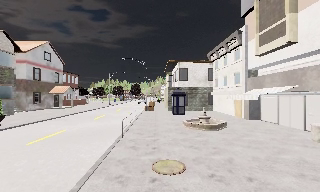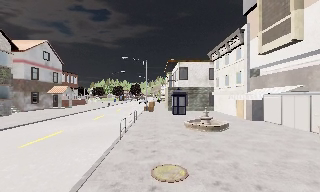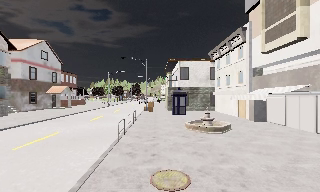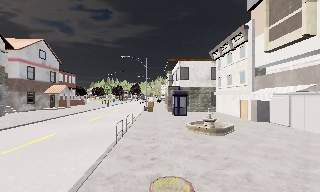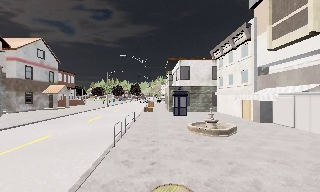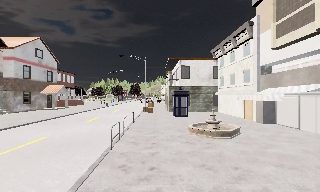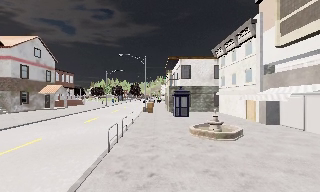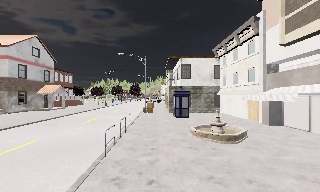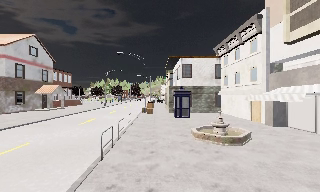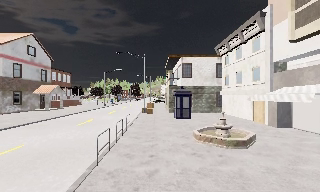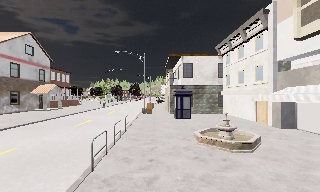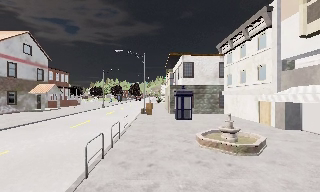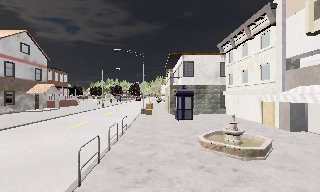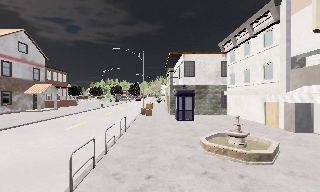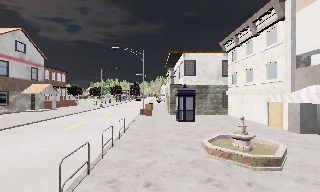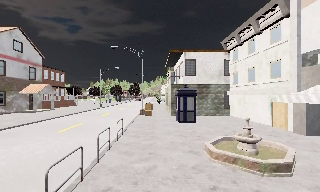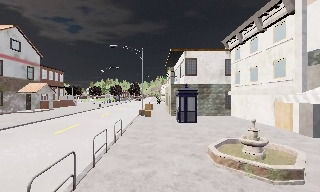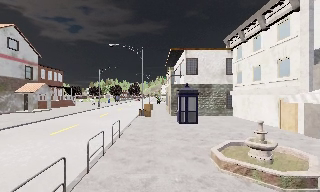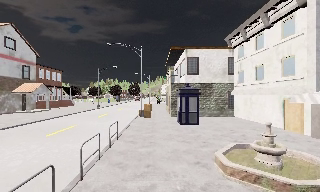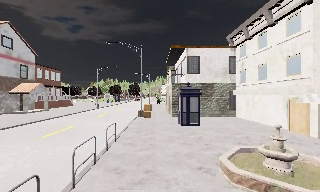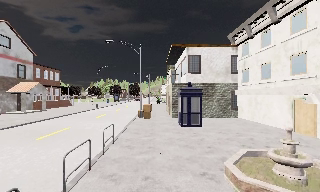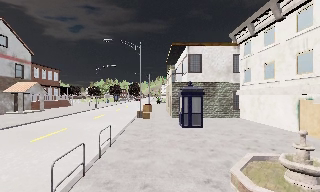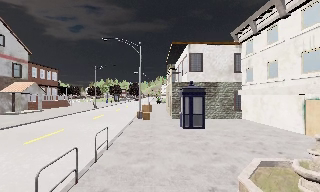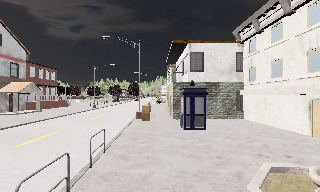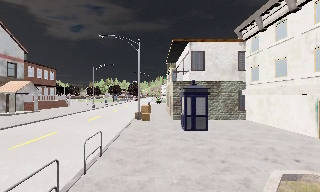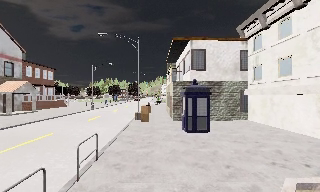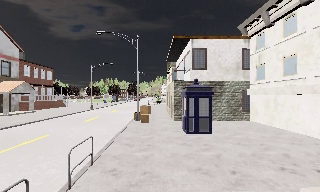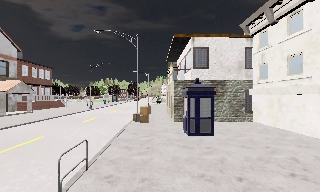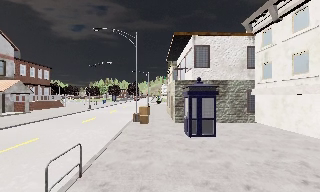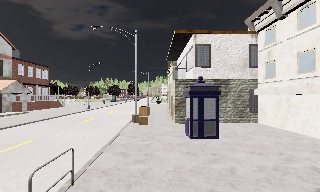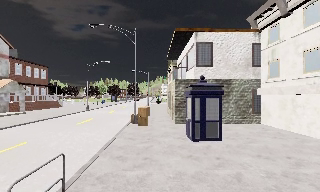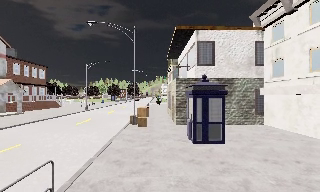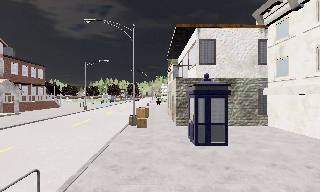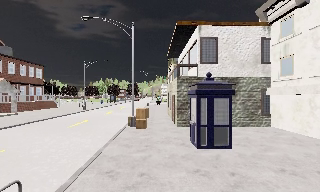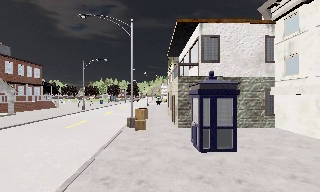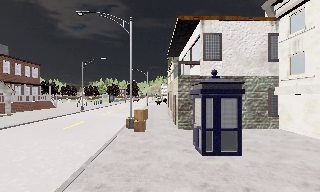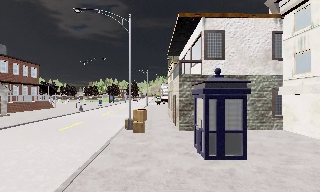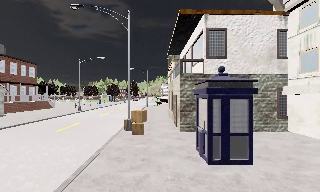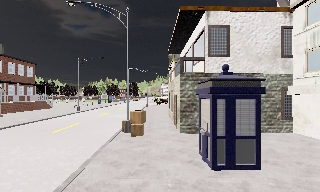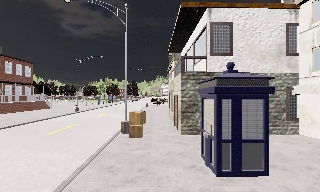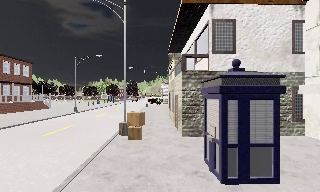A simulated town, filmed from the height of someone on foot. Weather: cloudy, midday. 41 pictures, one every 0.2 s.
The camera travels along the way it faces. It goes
forward.
0.0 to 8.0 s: The camera travels forward, about 15 m, so what stands in front looms larger.
The film runs forward here.
